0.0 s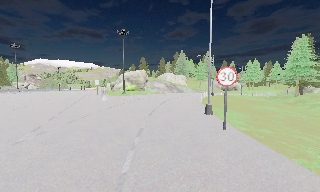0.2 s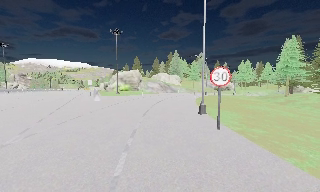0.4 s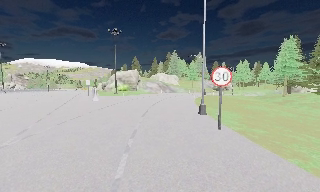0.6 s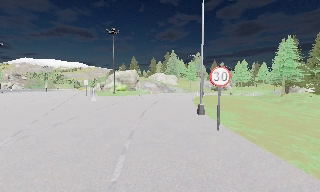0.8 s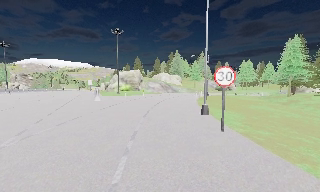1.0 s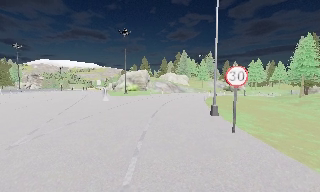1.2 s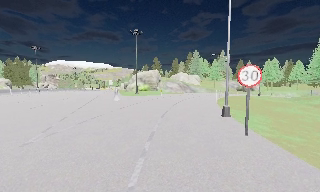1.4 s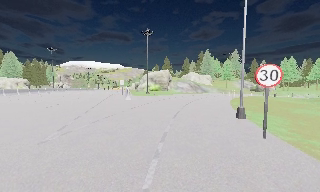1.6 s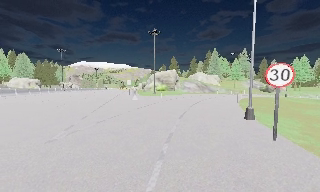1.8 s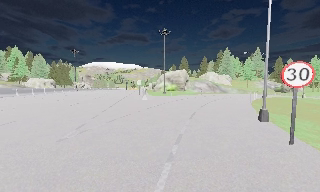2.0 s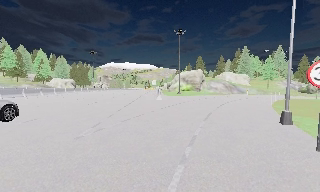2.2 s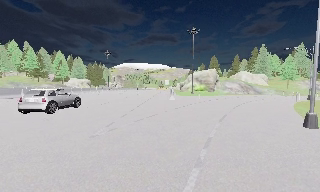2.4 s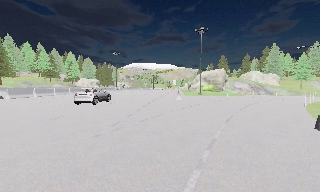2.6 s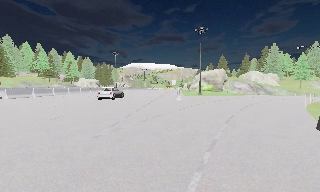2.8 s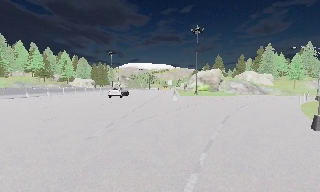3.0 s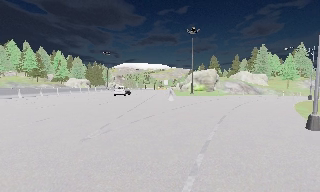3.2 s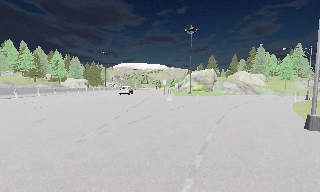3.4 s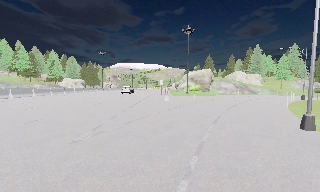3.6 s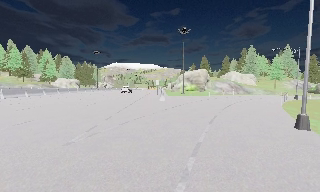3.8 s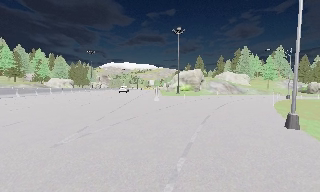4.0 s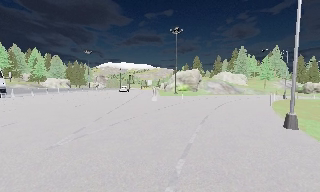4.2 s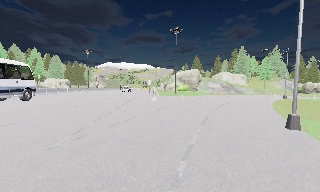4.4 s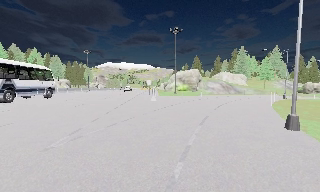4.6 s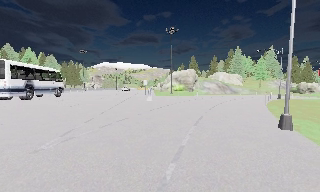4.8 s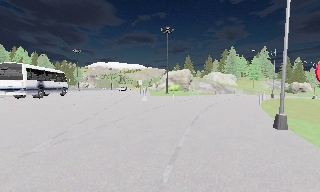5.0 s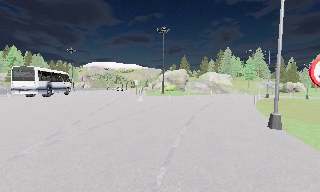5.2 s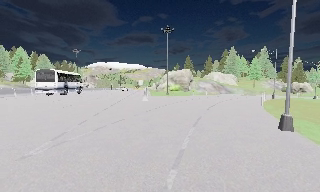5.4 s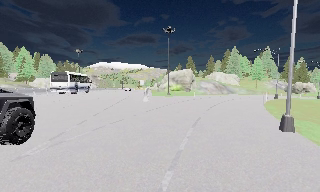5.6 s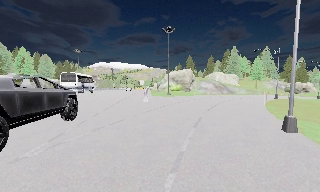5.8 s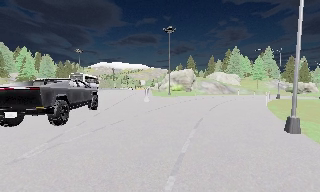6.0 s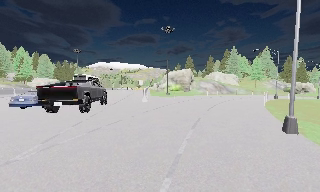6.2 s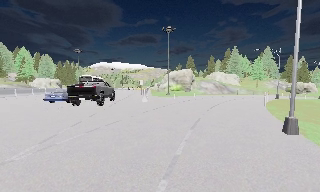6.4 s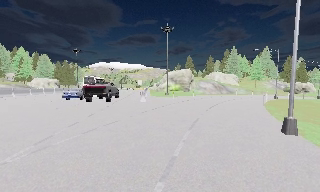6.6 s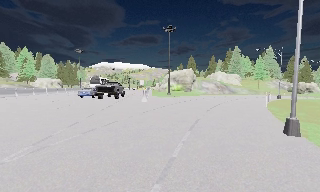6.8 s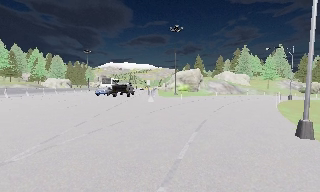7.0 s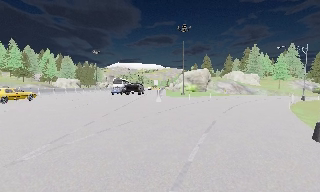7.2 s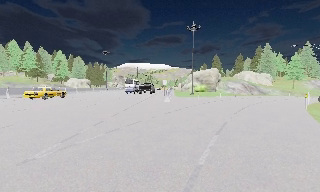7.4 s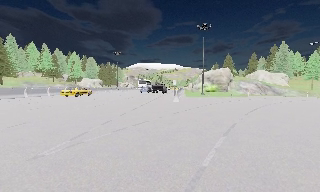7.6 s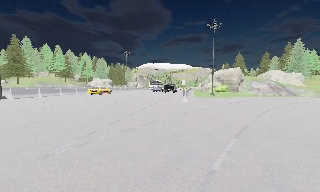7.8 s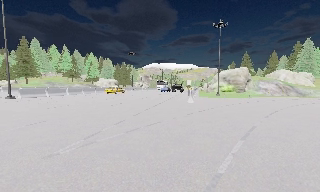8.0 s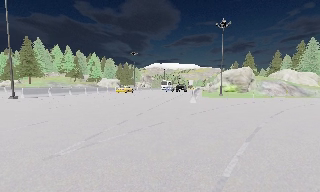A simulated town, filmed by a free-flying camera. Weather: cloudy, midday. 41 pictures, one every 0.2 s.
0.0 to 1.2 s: The camera shifts only a little, or ends up much as it began.
1.2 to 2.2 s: The camera swings to its left by about 20 degrees, and the scene slides to the right.
2.2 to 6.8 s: The camera travels forward and to its right, about 2 m, so what stands in front looms larger.
6.8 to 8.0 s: The camera swings to its left by about 15 degrees, and the scene slides to the right.
The film runs forward here.
